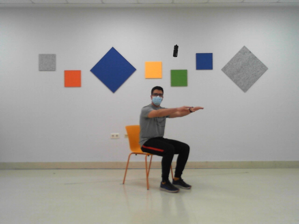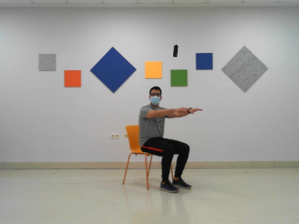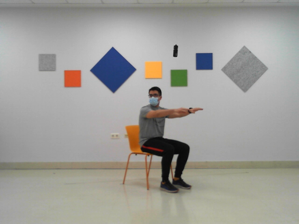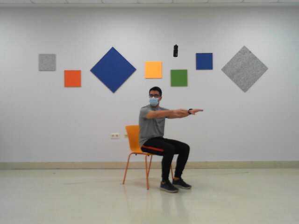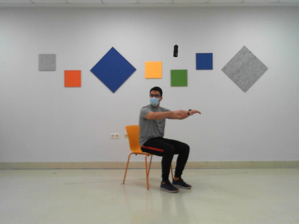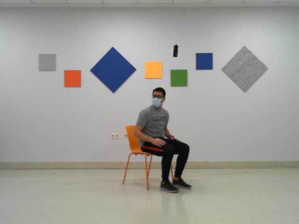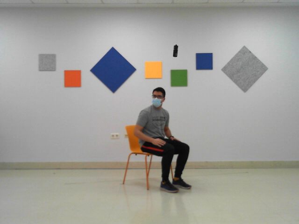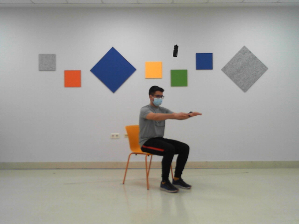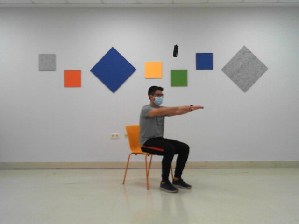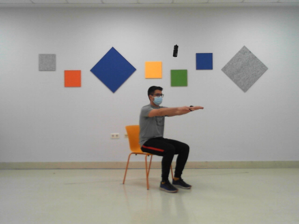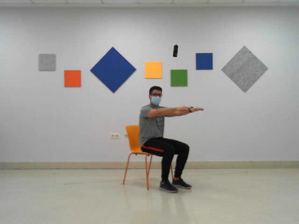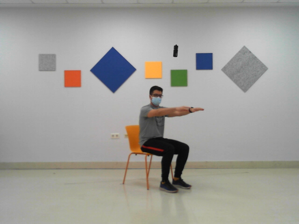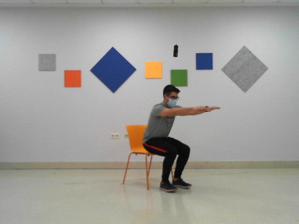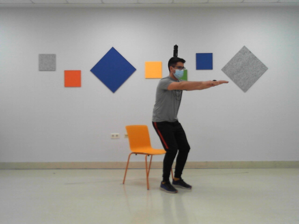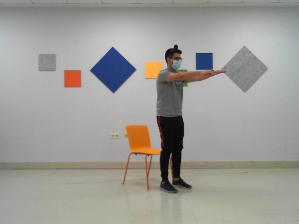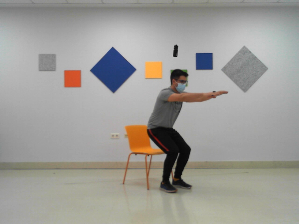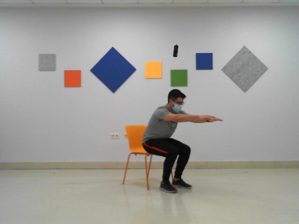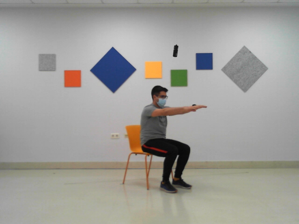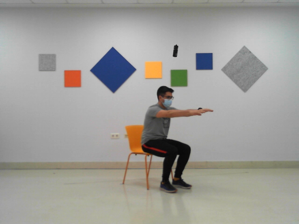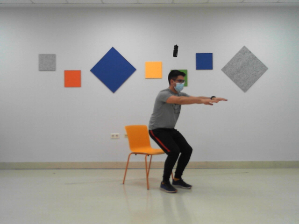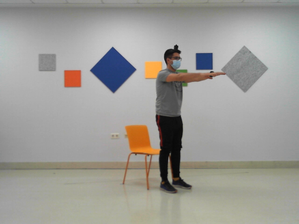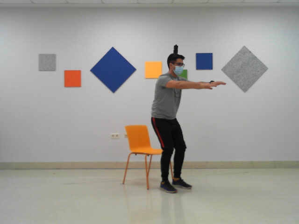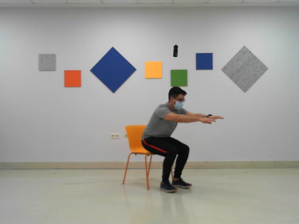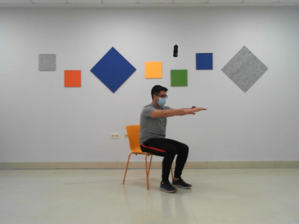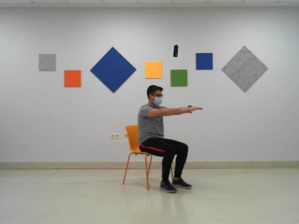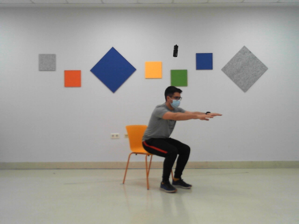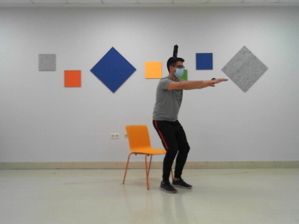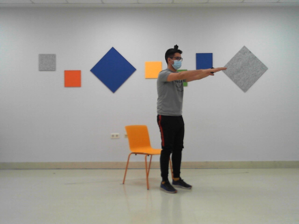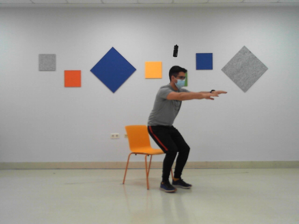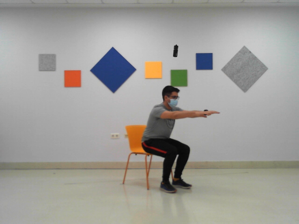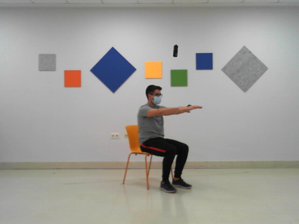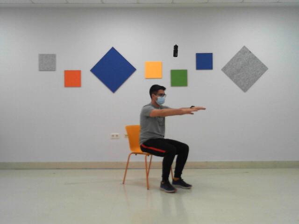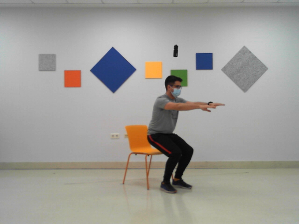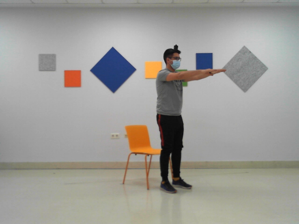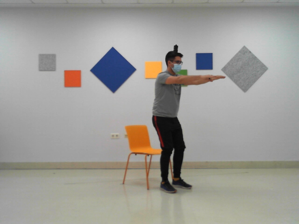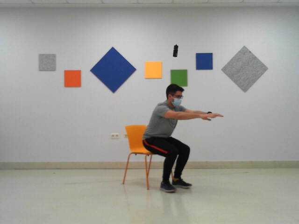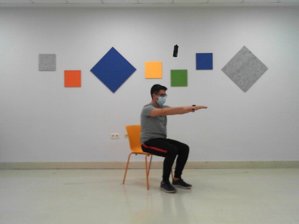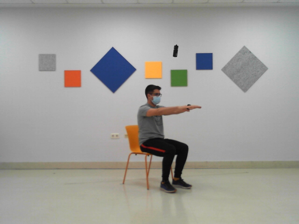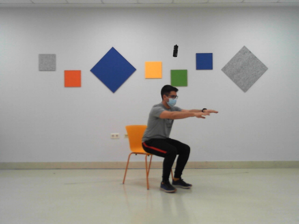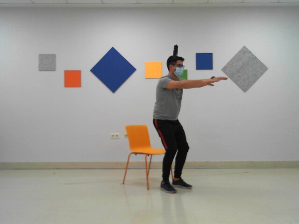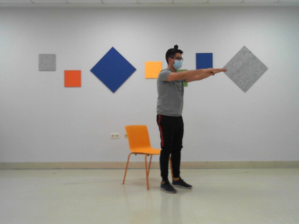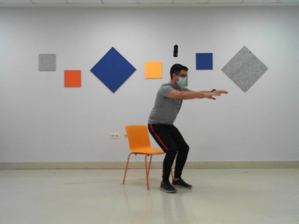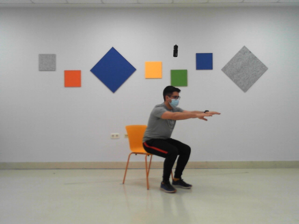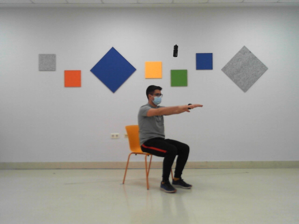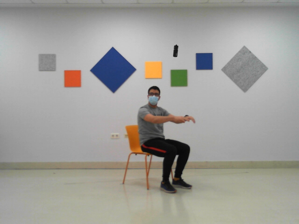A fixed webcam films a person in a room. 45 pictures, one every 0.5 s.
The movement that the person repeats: Sit to stand.
